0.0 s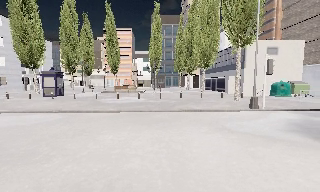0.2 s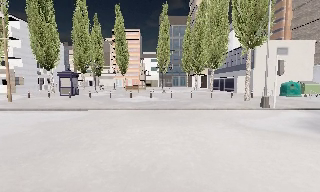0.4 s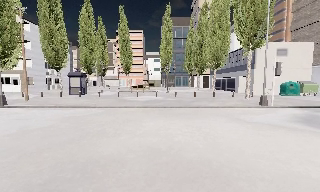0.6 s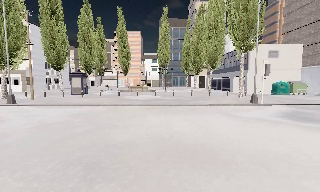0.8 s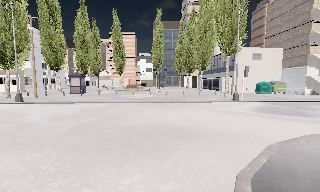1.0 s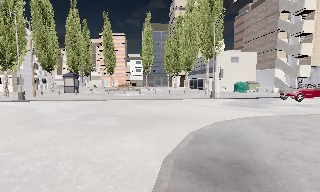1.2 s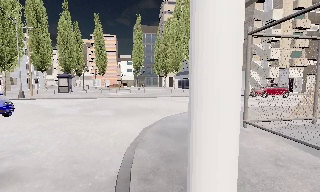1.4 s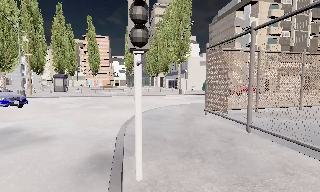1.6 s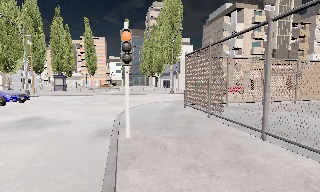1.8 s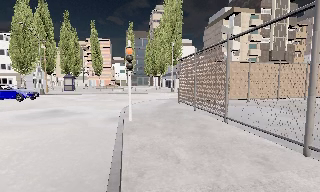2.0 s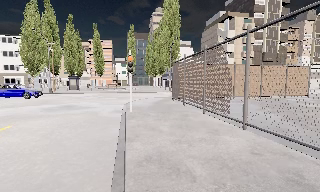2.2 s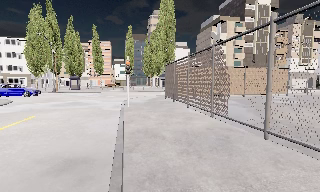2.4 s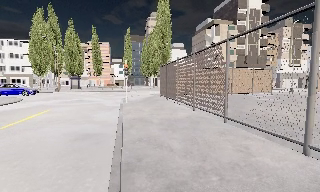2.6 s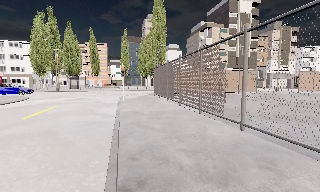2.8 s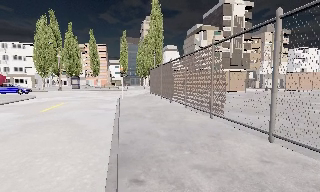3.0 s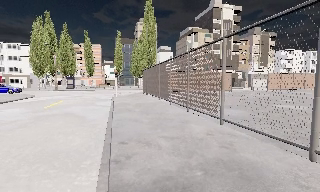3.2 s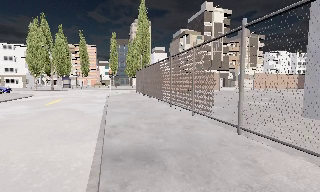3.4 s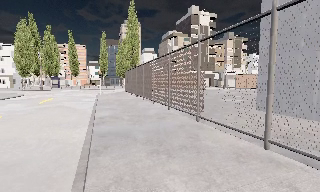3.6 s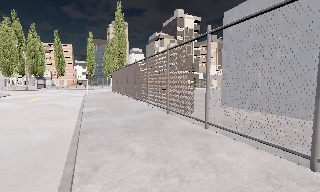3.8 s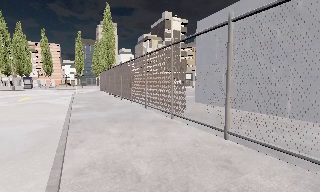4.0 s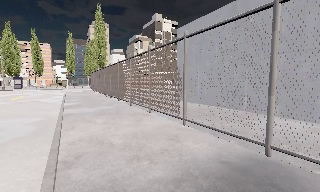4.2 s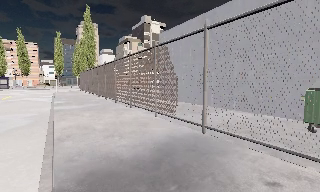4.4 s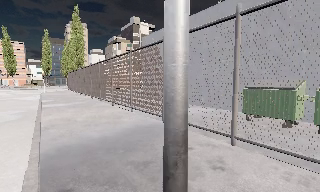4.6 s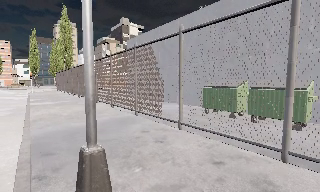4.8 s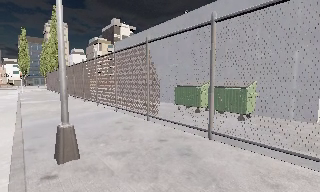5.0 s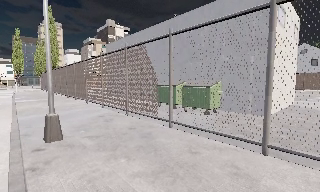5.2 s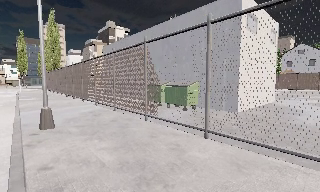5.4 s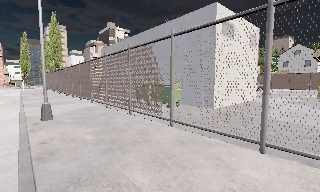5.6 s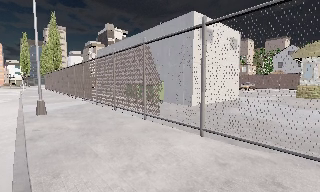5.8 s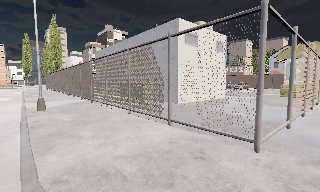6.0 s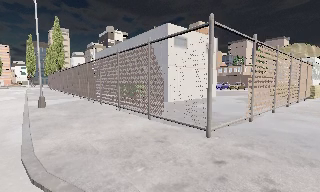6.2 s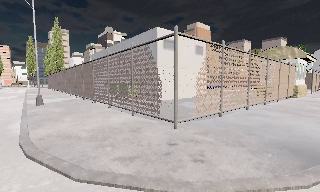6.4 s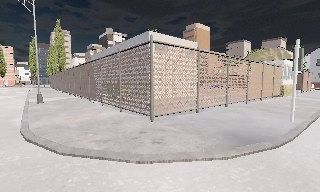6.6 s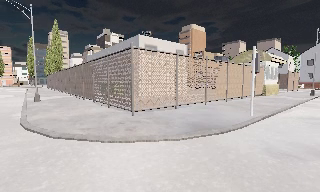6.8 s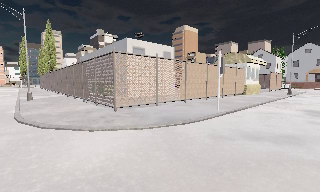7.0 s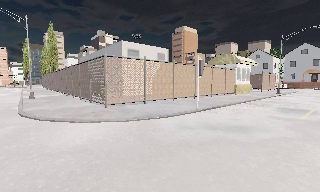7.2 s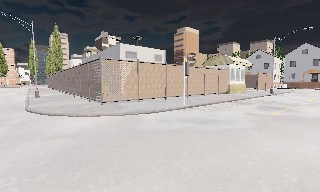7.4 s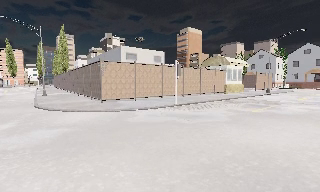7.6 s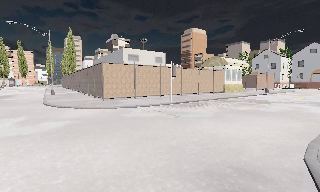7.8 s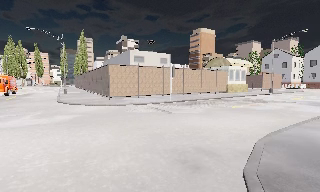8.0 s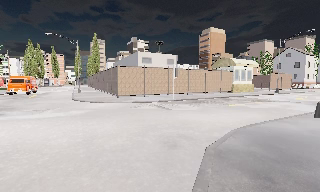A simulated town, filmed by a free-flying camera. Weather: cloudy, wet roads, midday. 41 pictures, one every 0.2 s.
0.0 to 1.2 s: The camera travels backward, about 8 m, so what stands in front gets smaller. It gains speed.
1.2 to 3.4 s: The scene slides to the left, as the camera pans about 10 degrees to its right. It travels backward, about 20 m, so what stands in front gets smaller.
3.4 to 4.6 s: The scene slides to the left, as the camera pans about 20 degrees to its right. It travels backward and to its right, about 9 m, so what stands in front gets smaller.
4.6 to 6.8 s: The camera travels backward and to its right, about 15 m, so what stands in front gets smaller.
6.8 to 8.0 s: The camera pans to its left, which is counterclockwise from overhead, by about 15 degrees. It travels backward and to its right, about 8 m, so what stands in front gets smaller.
The film runs backward here.
